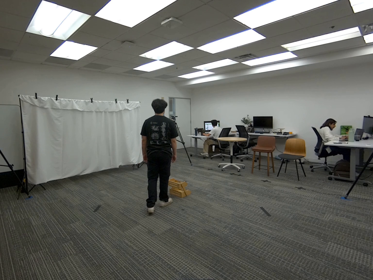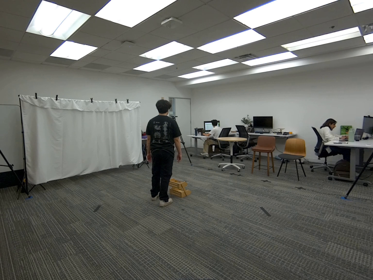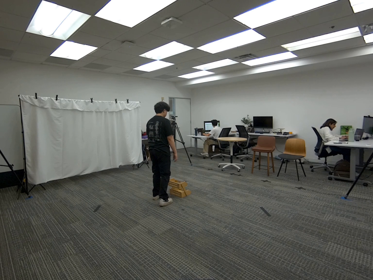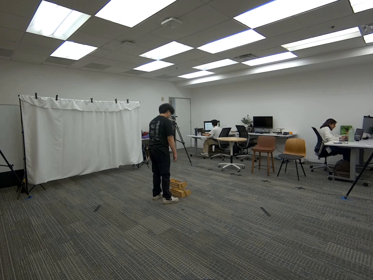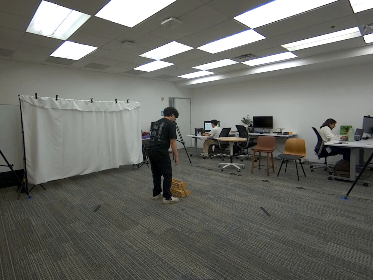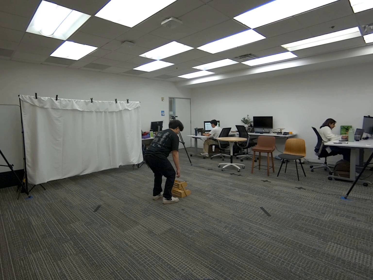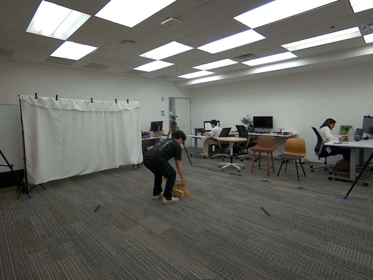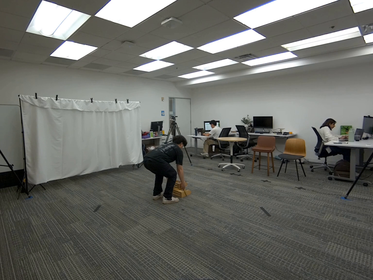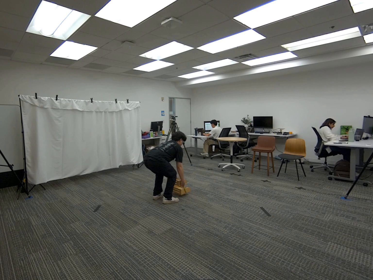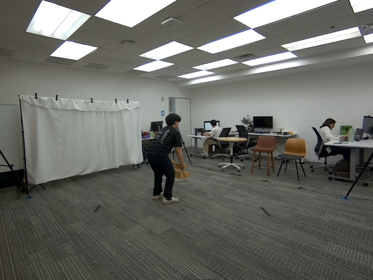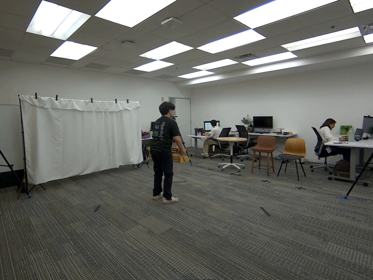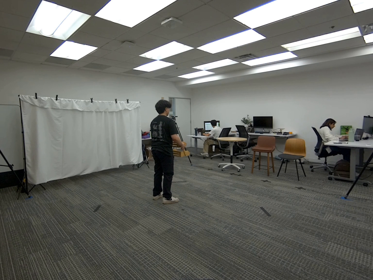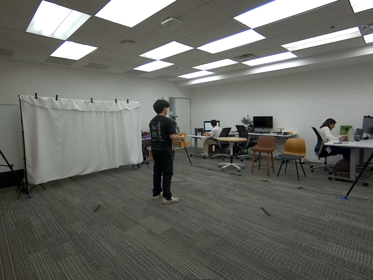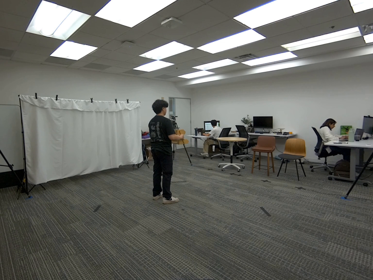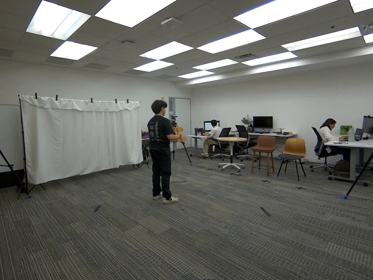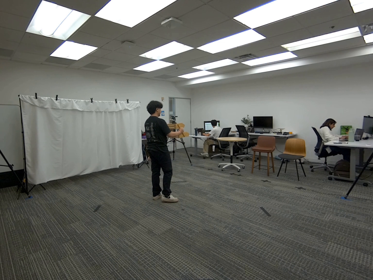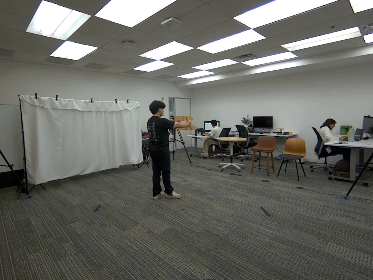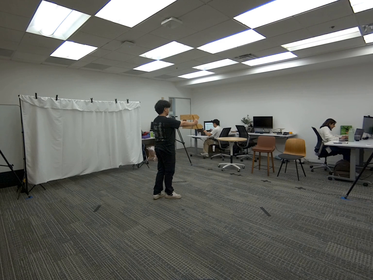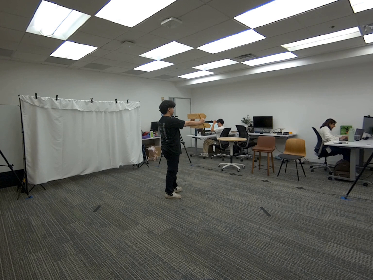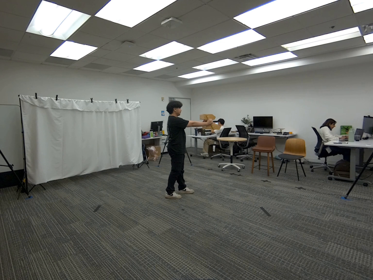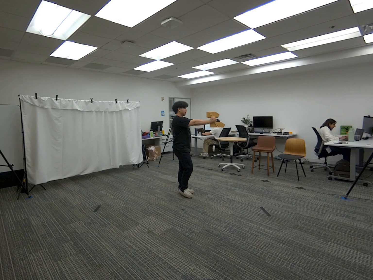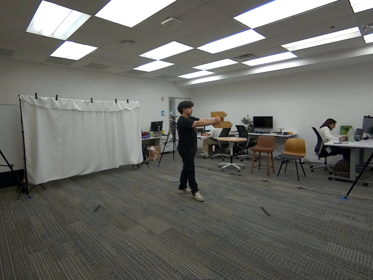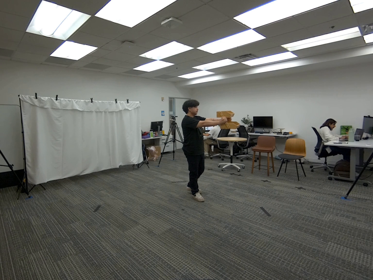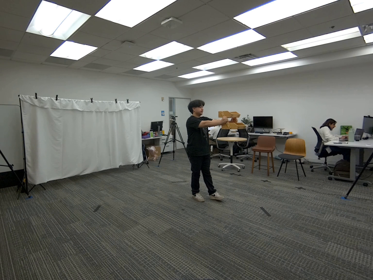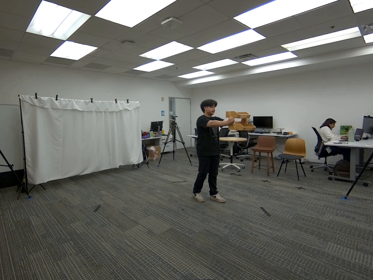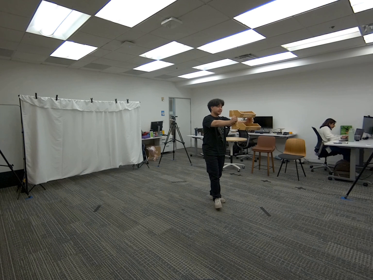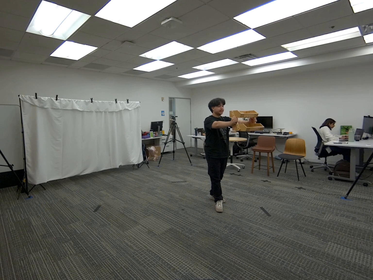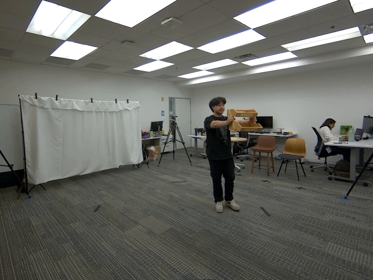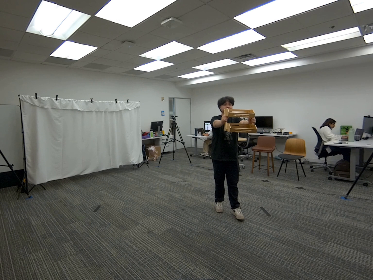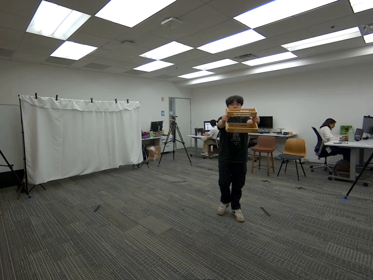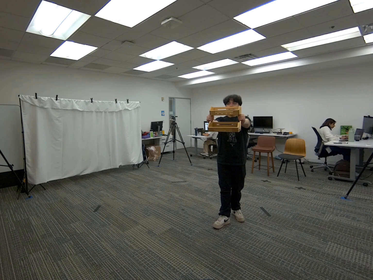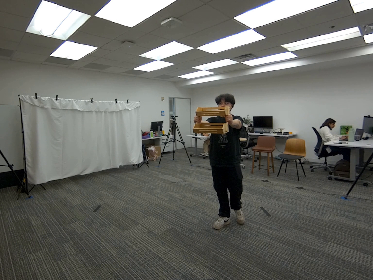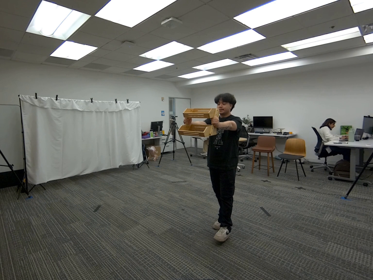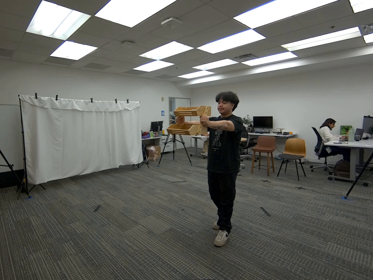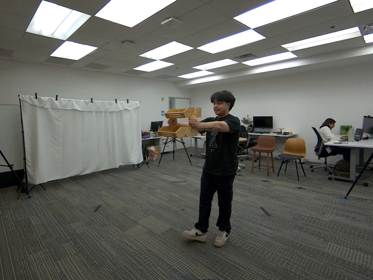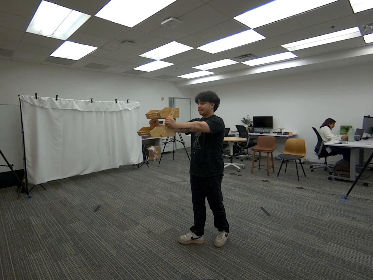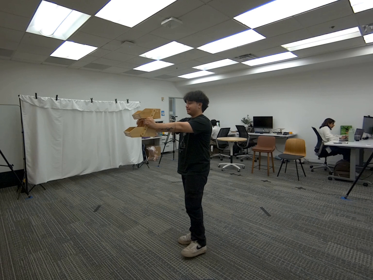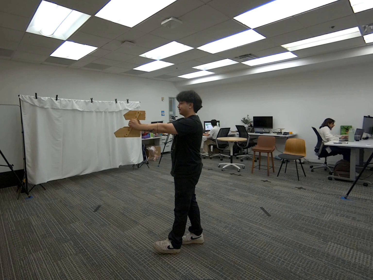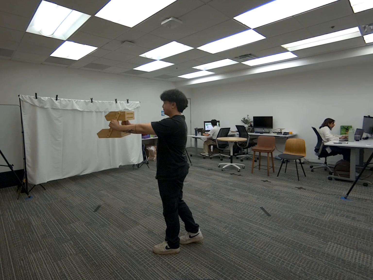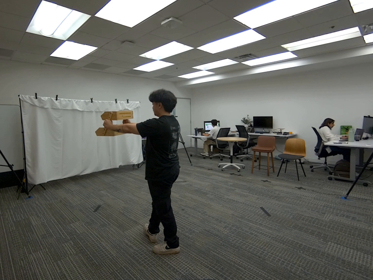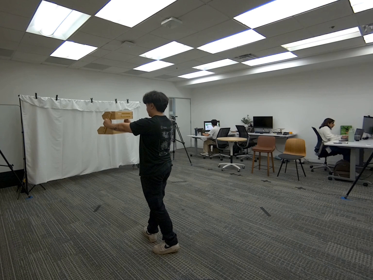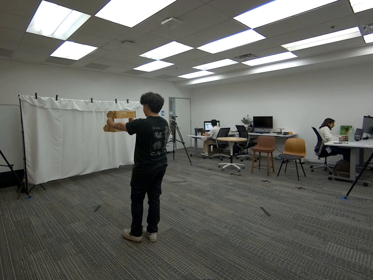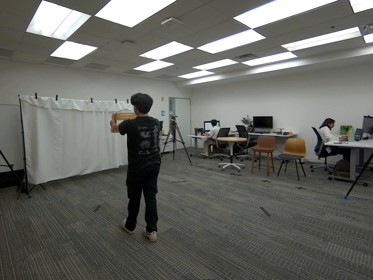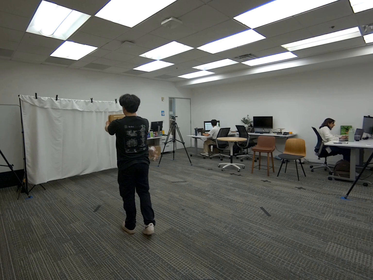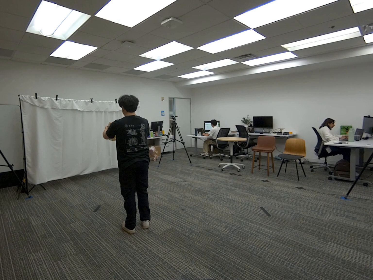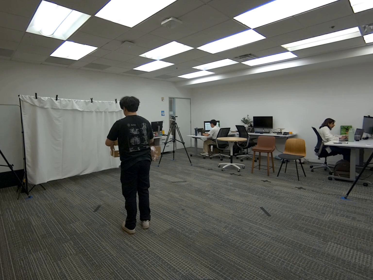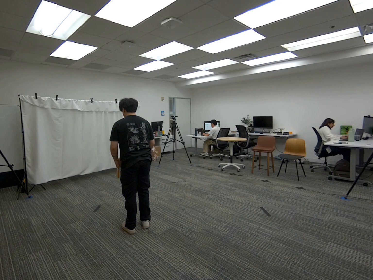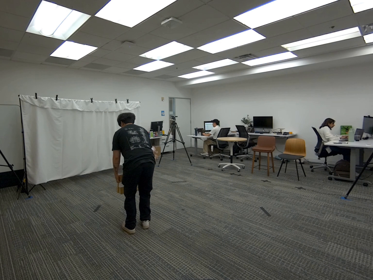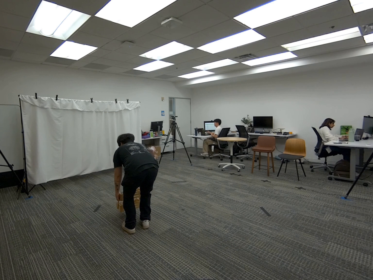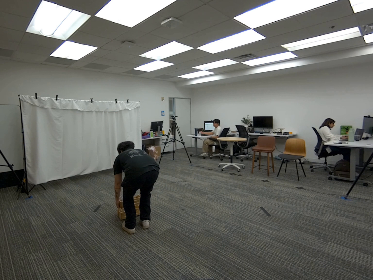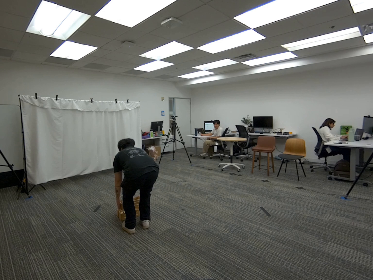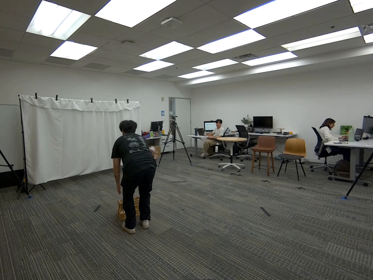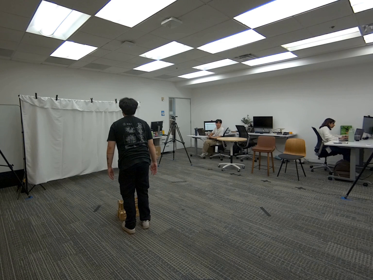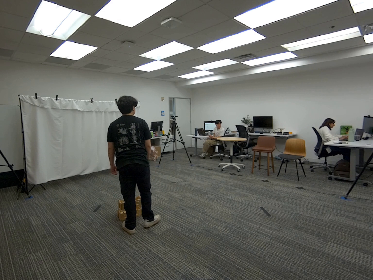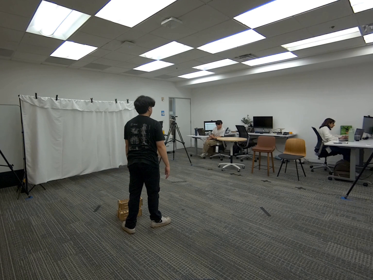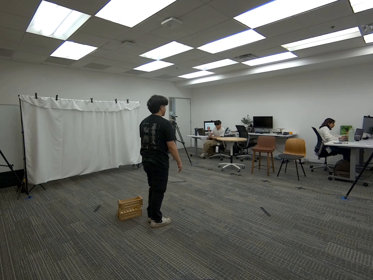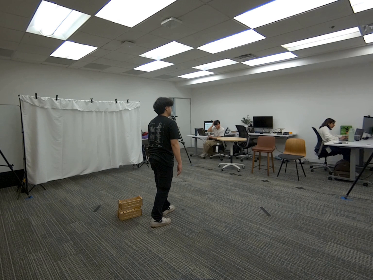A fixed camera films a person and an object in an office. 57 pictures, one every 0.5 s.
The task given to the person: Walk over to the wooden crate. Pick up the wooden crate with both hands. Keeping the crate in front of you with your elbows extended, walk around the bounding area until the end of sequence.
